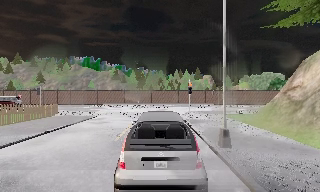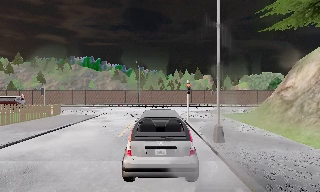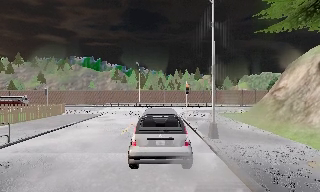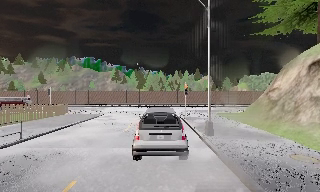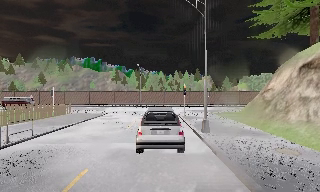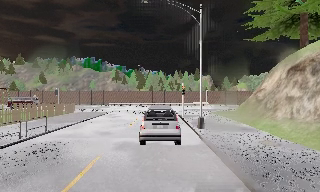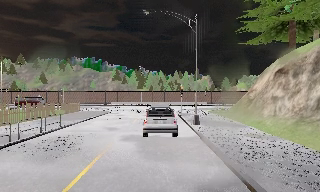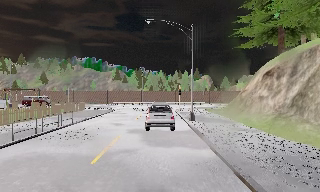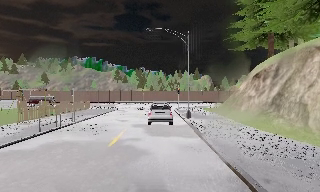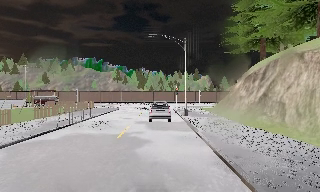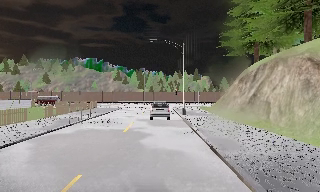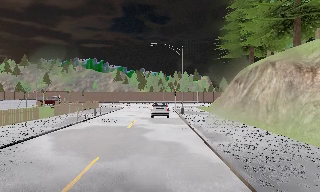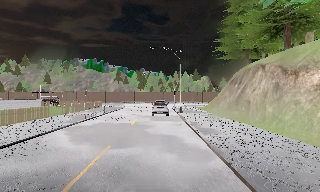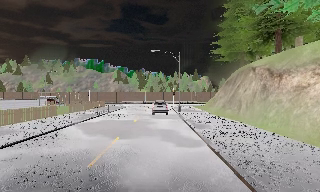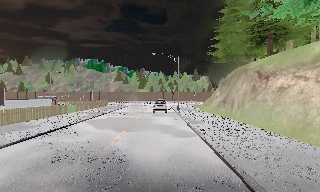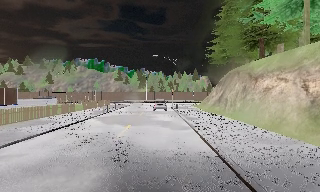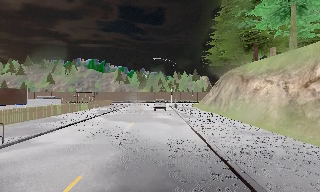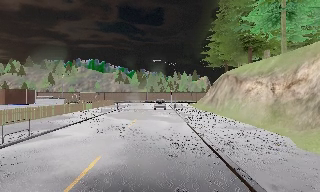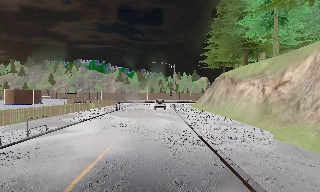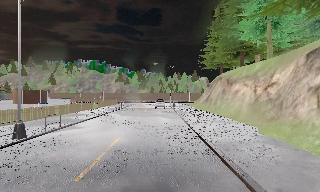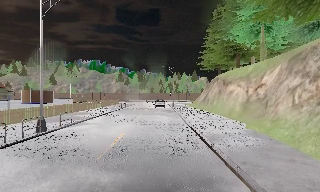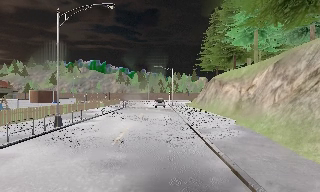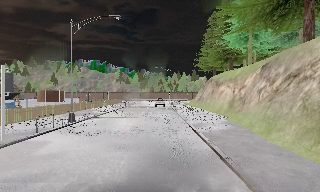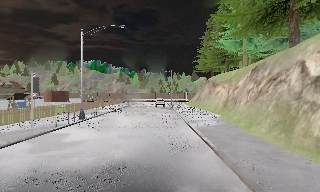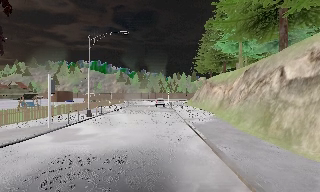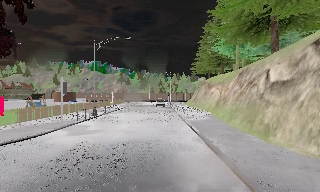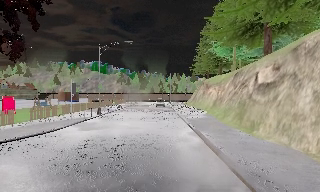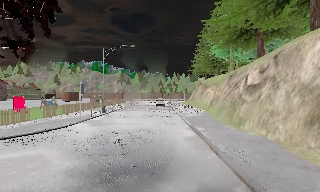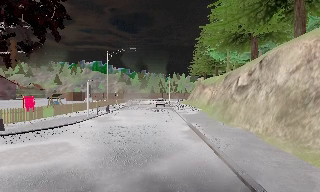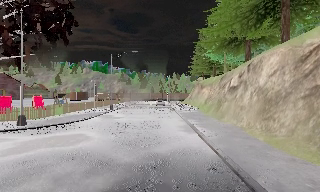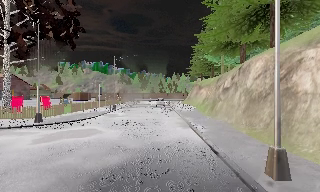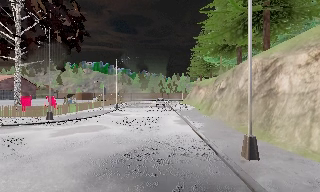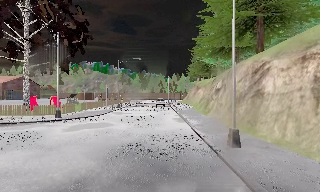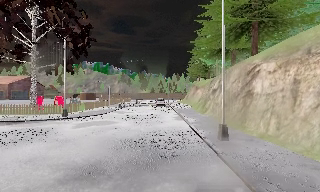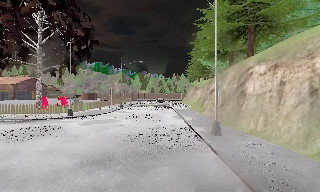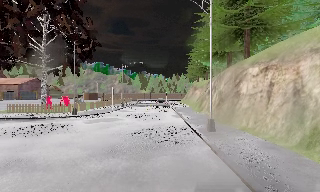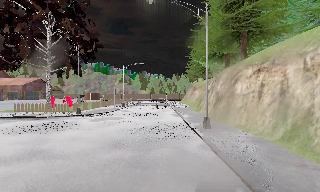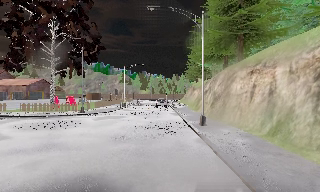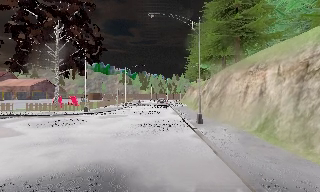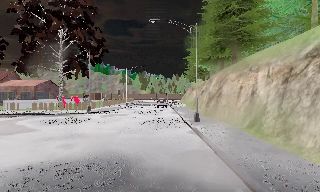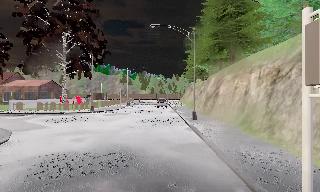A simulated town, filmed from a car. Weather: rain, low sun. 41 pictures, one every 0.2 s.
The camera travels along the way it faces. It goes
backward.
0.0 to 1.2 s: The camera travels backward, about 4.5 m, so what stands in front gets smaller. It gains speed.
1.2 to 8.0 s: The camera travels backward, about 40 m, so what stands in front gets smaller.
The film runs backward here.
